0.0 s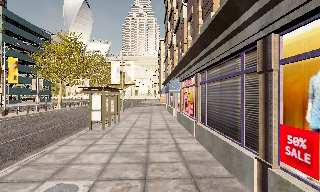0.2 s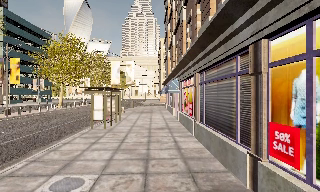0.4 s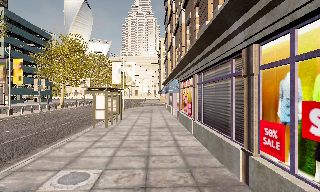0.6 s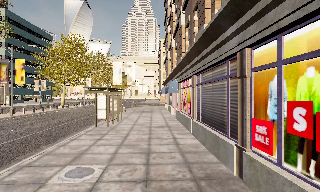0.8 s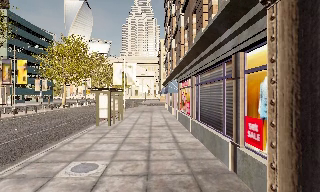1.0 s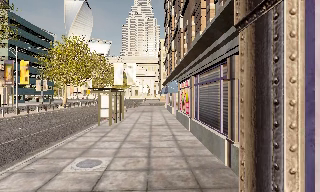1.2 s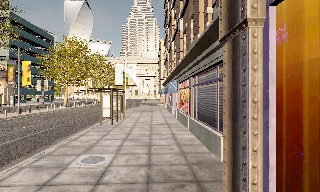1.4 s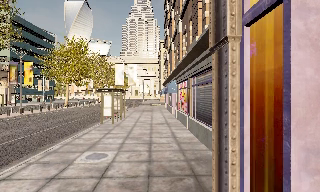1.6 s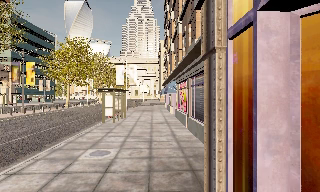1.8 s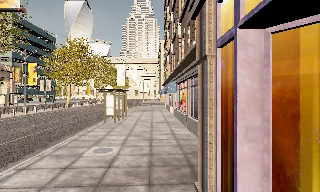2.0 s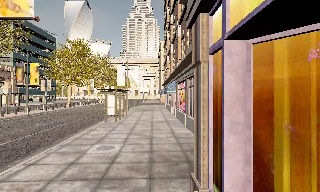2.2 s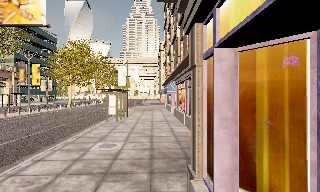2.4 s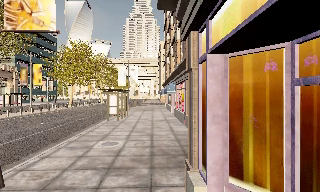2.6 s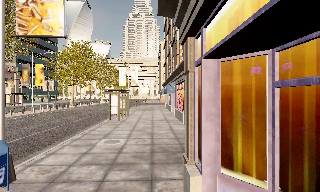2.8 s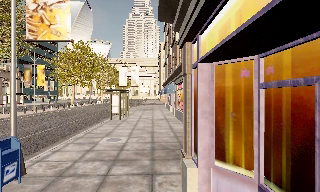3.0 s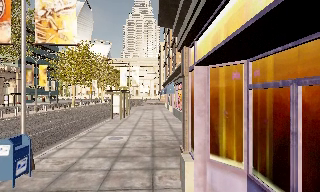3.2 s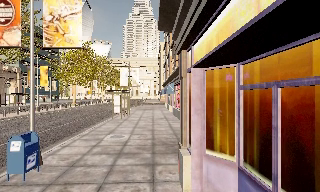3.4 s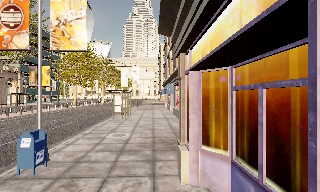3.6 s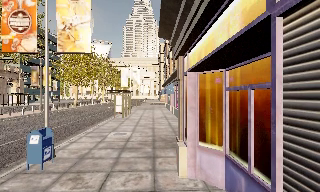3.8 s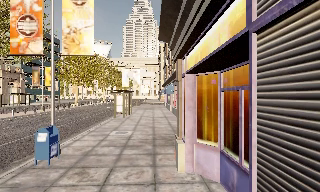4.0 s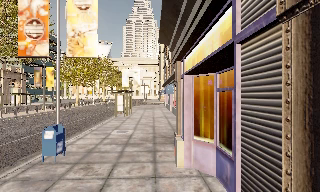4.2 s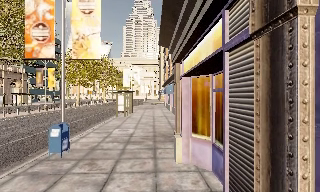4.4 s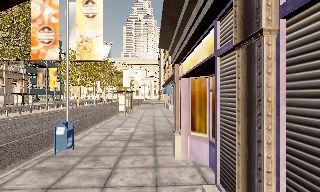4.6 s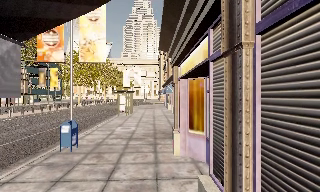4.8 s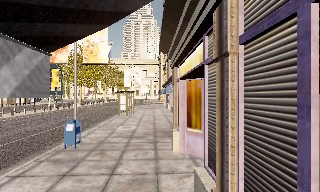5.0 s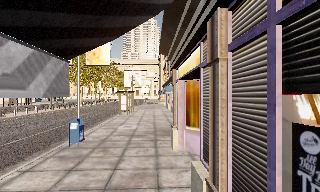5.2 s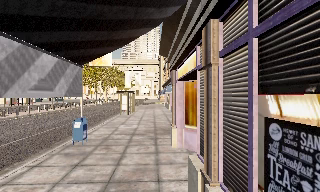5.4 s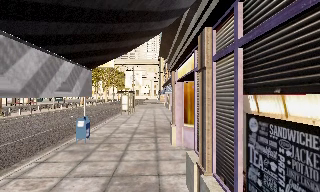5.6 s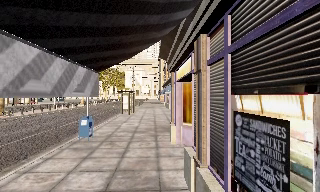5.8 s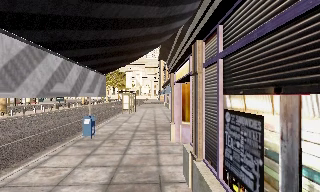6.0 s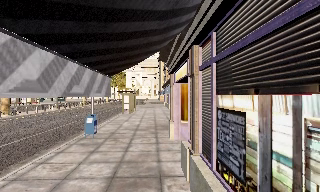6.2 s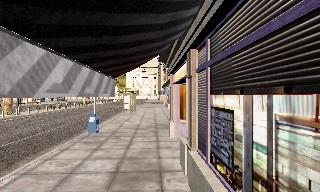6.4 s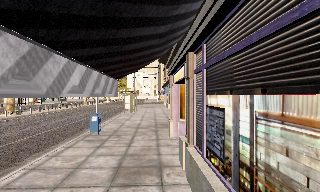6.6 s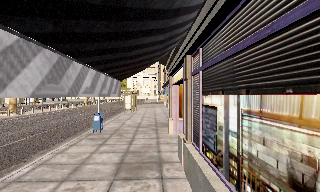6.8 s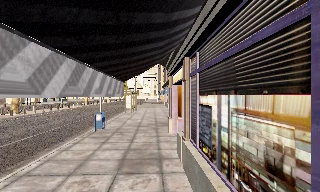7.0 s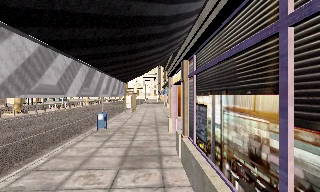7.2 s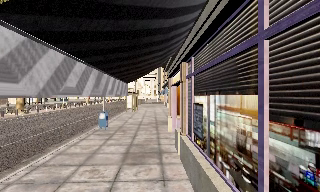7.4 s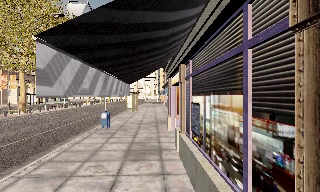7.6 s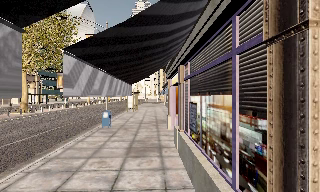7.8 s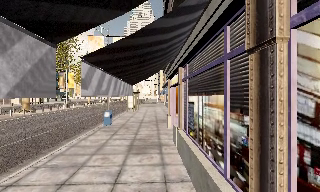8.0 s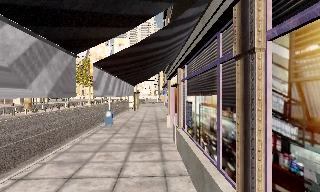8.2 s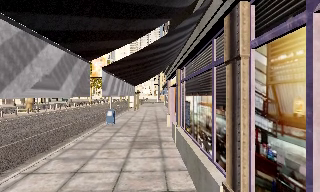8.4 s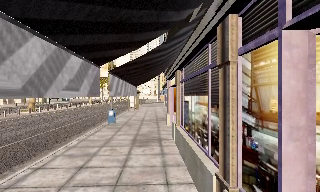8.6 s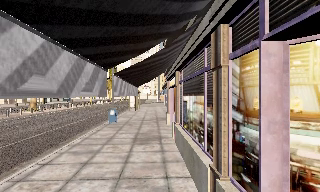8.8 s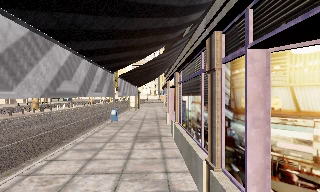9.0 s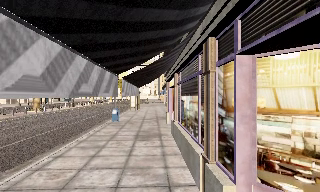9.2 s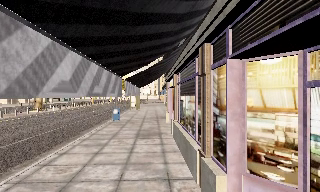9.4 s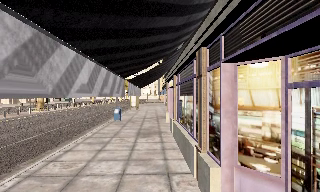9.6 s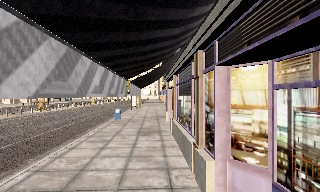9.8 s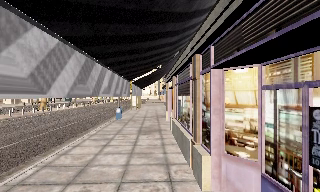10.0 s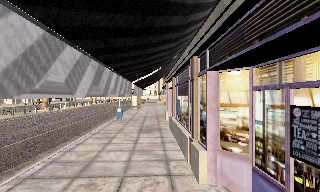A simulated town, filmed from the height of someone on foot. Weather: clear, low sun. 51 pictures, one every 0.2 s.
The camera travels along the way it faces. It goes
backward.
0.0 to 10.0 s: The camera travels backward, about 15 m, so what stands in front gets smaller.
The film runs backward here.
